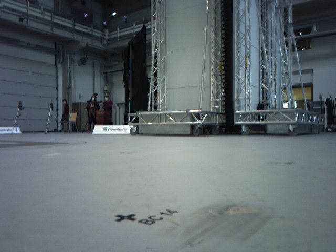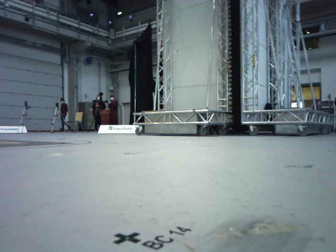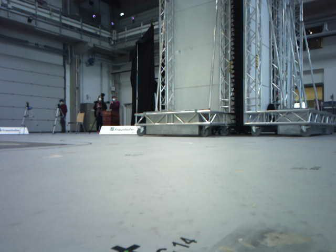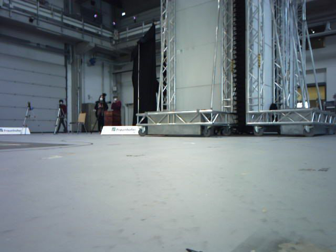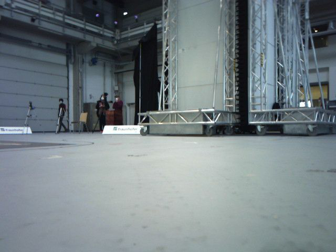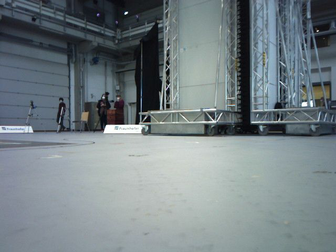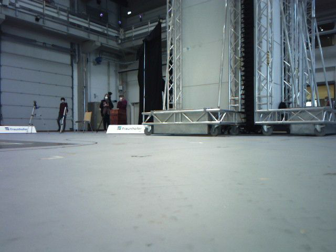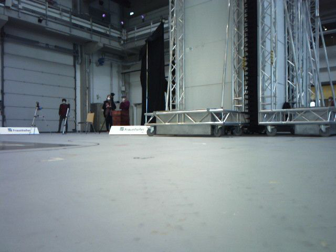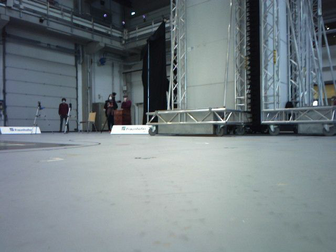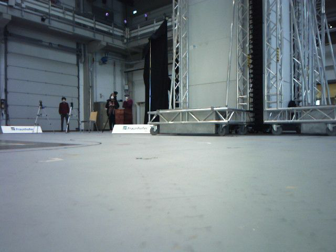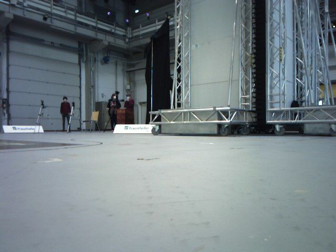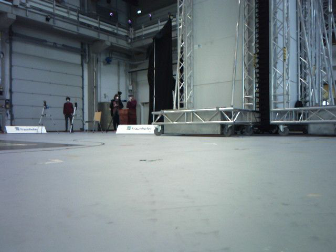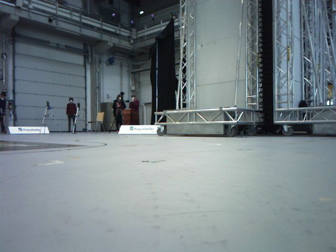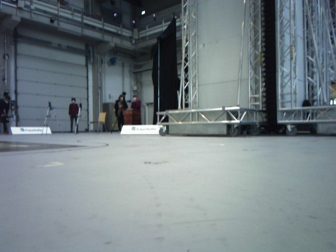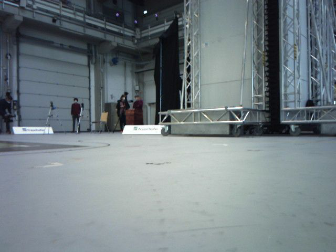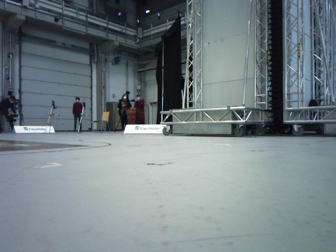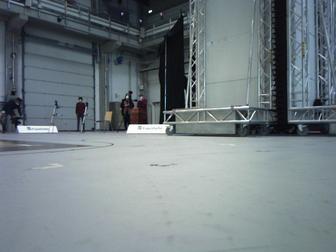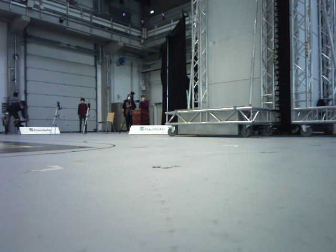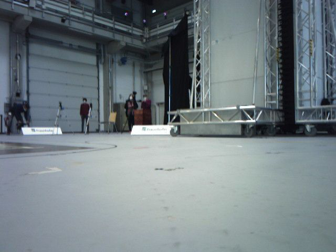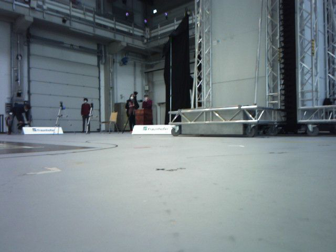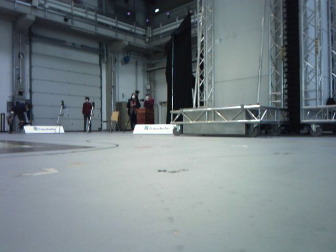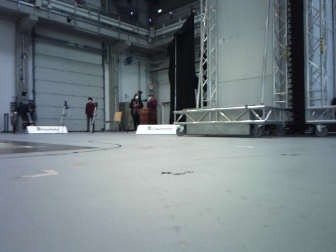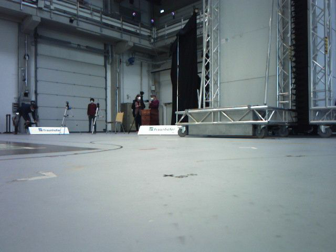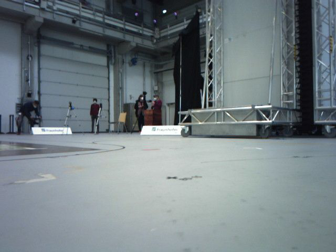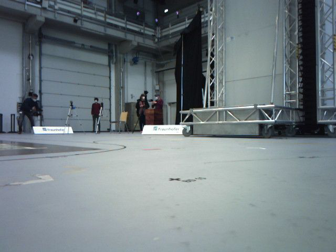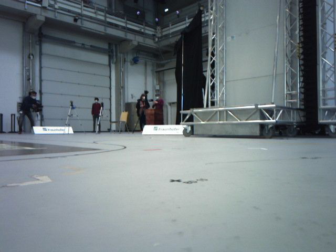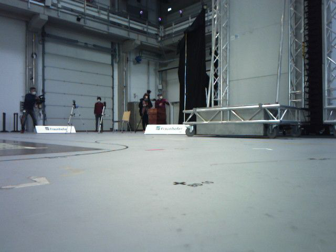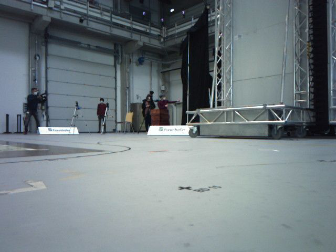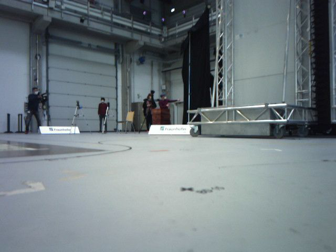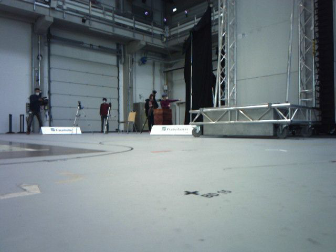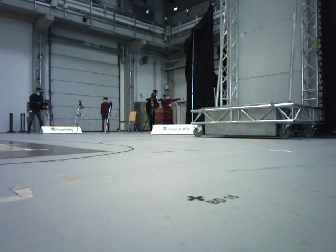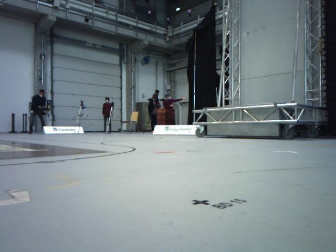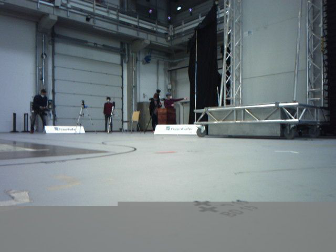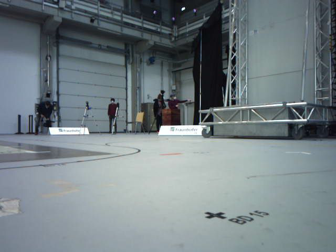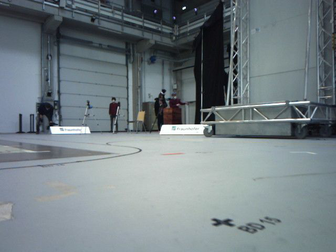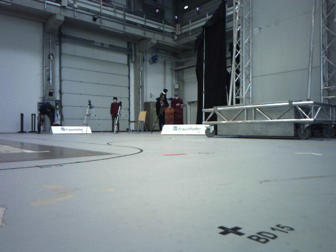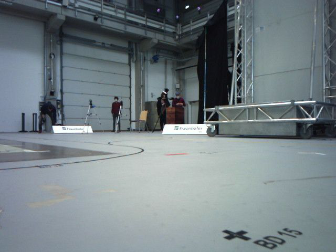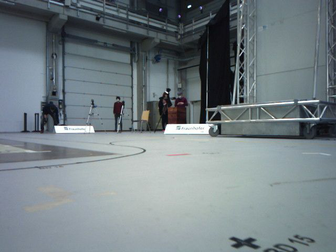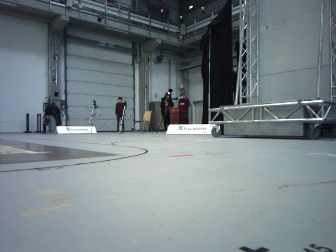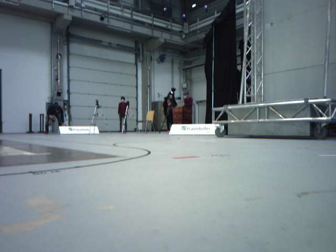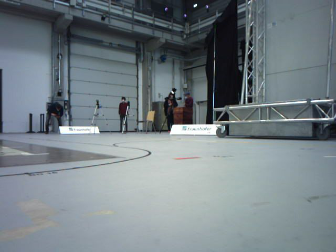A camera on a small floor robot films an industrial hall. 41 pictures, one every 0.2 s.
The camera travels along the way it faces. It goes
forward.
0.0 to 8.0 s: The camera pans to its left, which is counterclockwise from overhead, by about 15 degrees. It travels forward, about 1.6 m, so what stands in front looms larger.
The film runs forward here.
